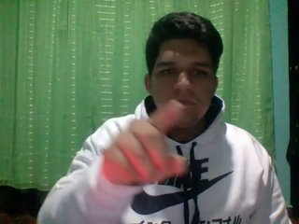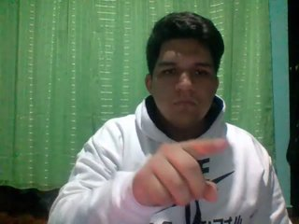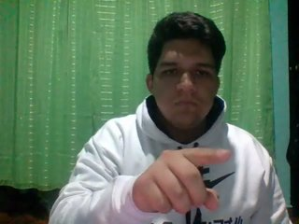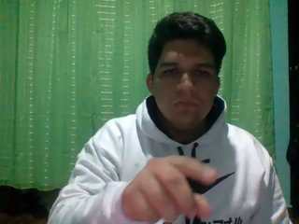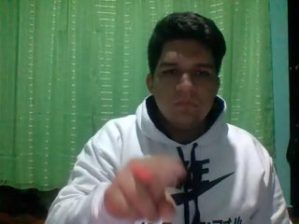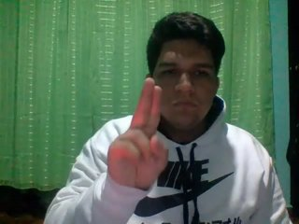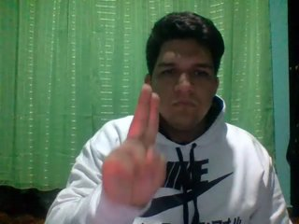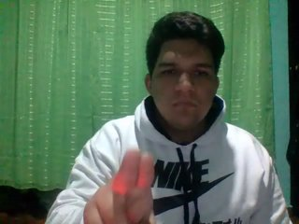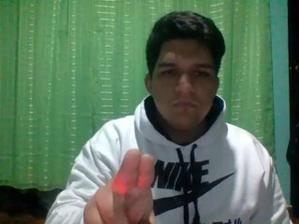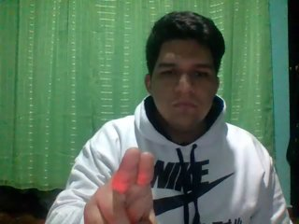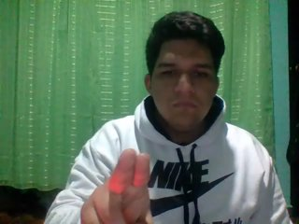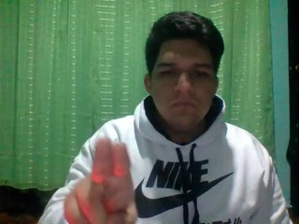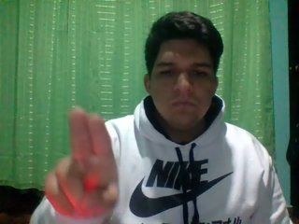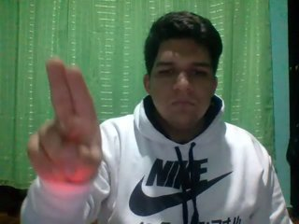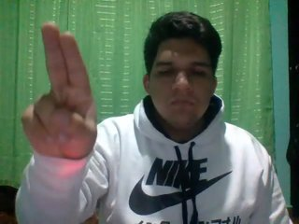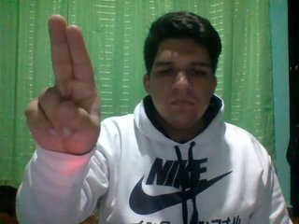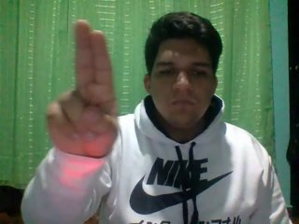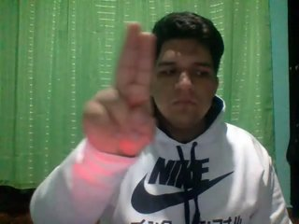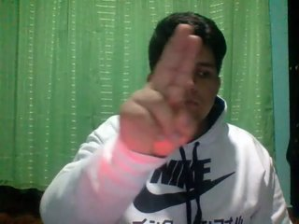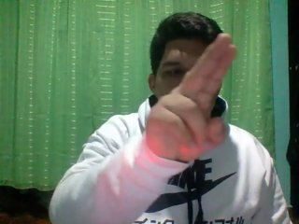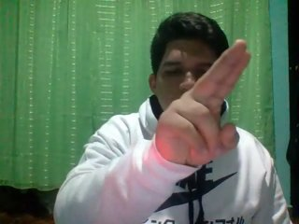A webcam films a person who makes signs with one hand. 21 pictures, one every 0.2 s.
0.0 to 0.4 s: Pointing with one finger.
0.5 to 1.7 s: Click with two fingers.
1.8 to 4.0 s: Pointing with two fingers.
